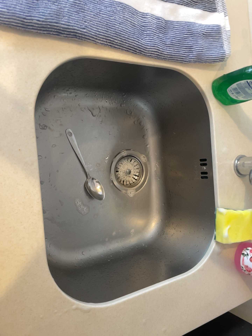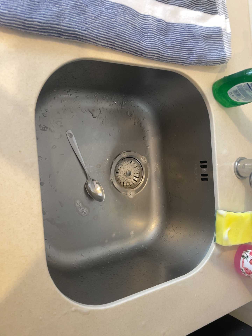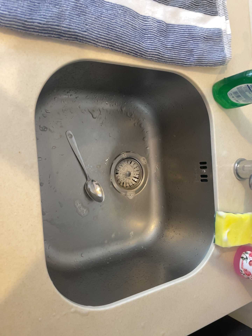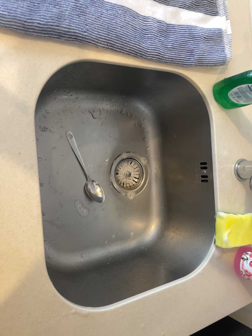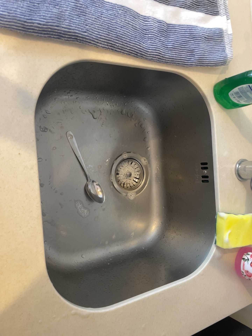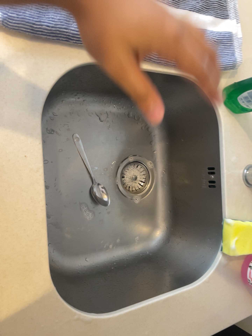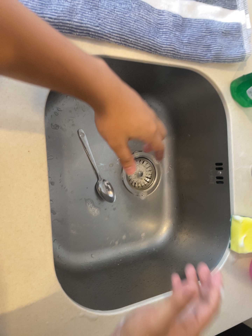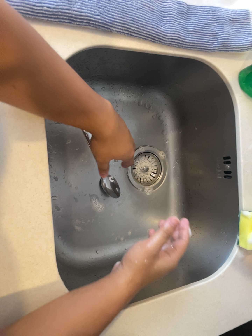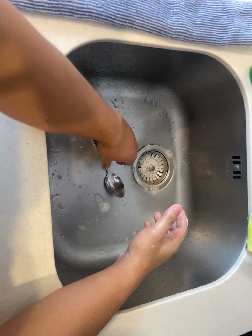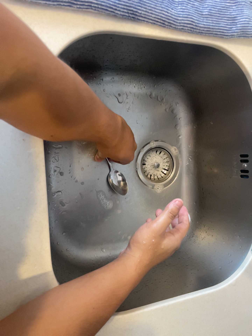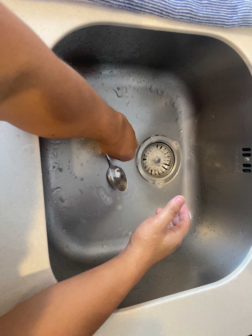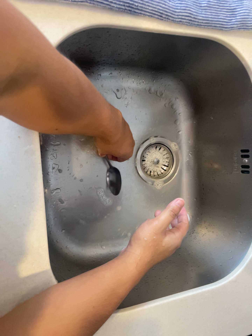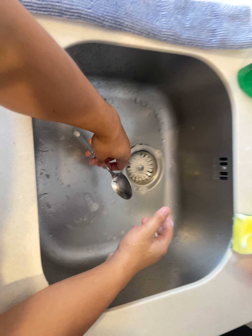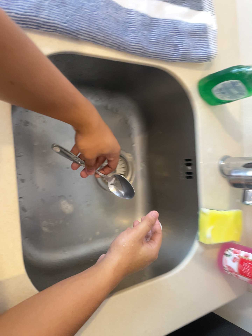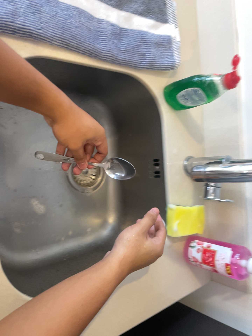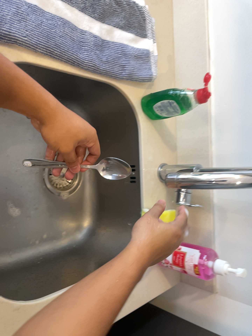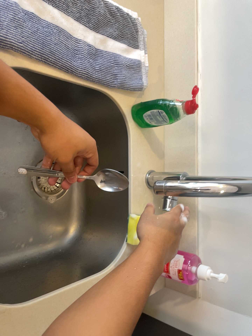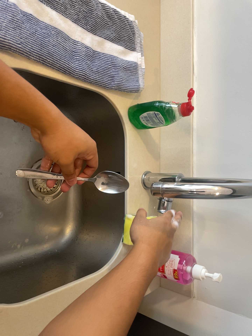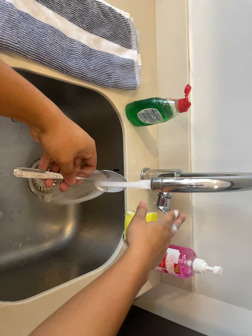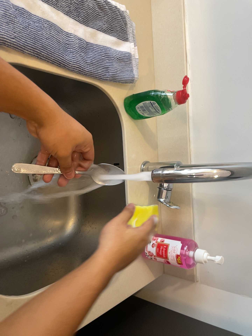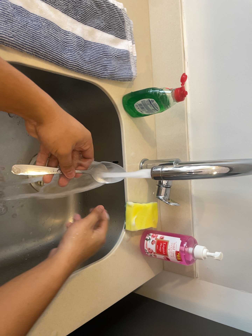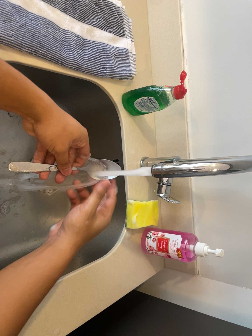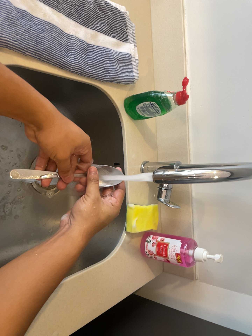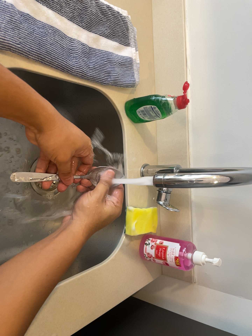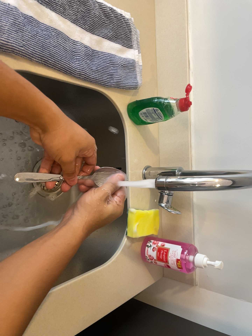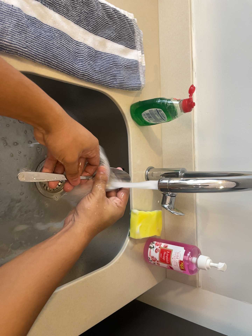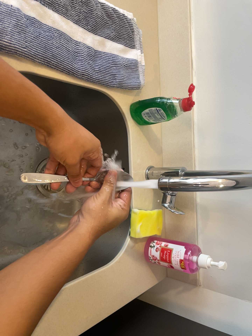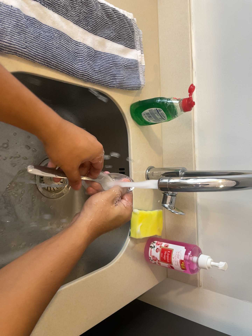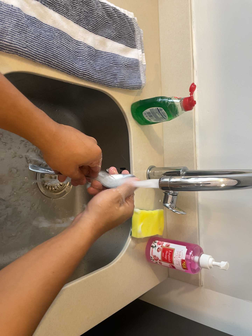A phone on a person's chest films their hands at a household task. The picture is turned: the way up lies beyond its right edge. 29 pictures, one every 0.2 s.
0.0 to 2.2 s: The camera travels forward, about 7 cm, so what stands in front looms larger.
2.2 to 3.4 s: The camera swings to its right by about 30 degrees, and the scene slides to the left. It travels backward, about 14 cm, so what stands in front gets smaller.
3.4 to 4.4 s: The camera shifts only a little, or ends up much as it began.
4.4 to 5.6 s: The camera keeps its place and its aim.
The film runs forward here.
